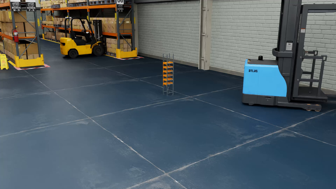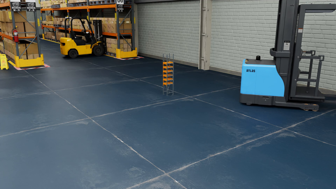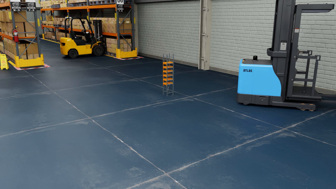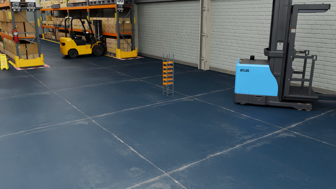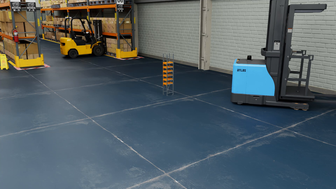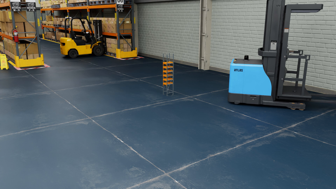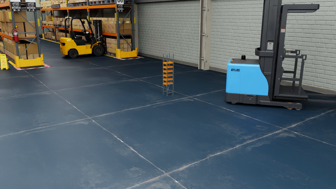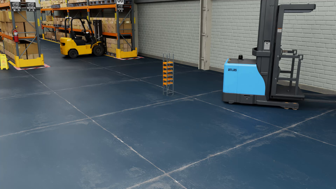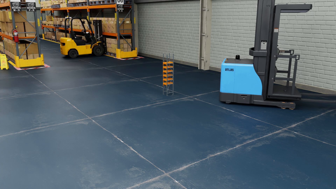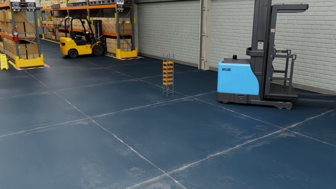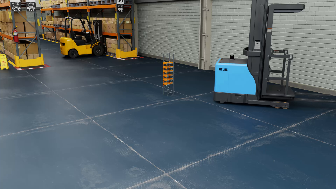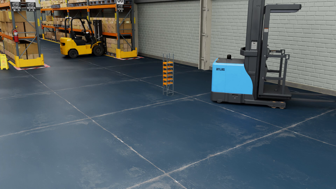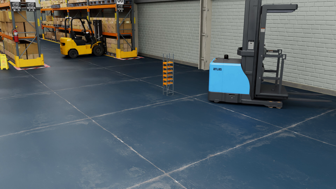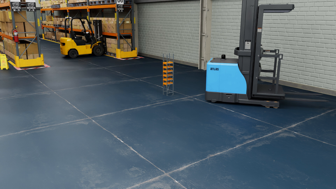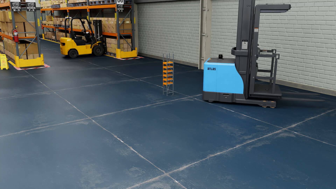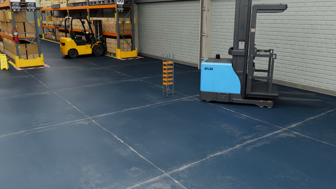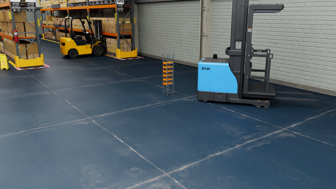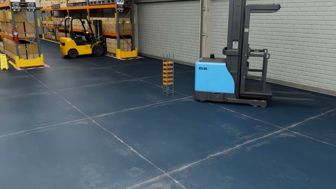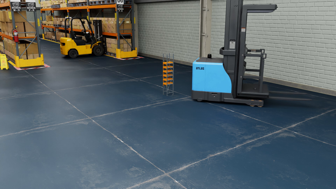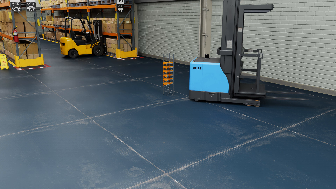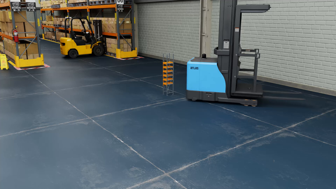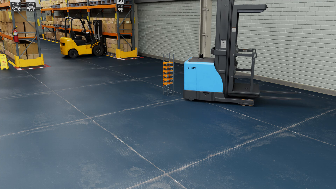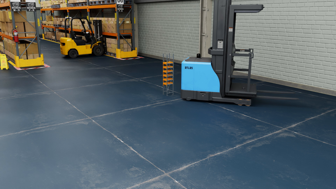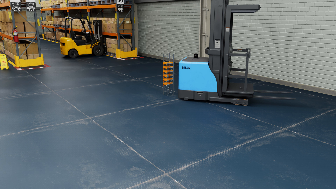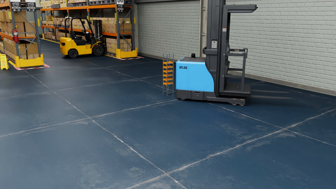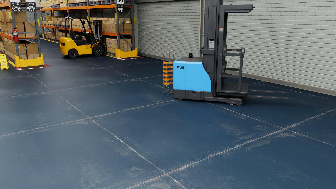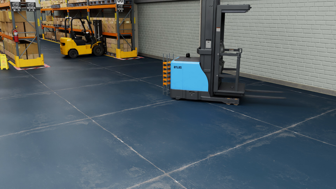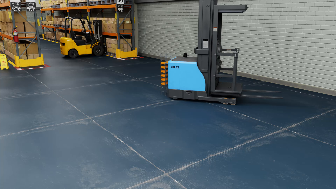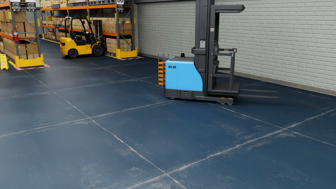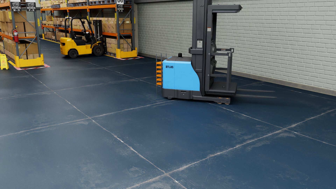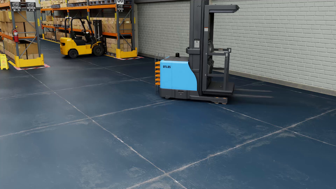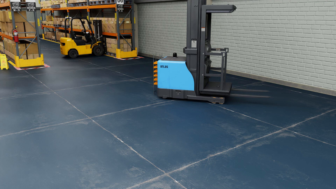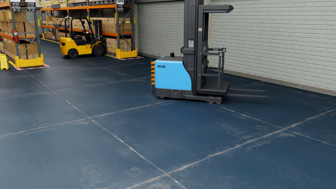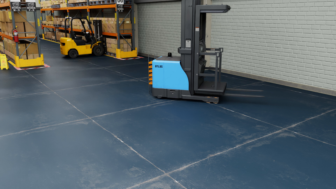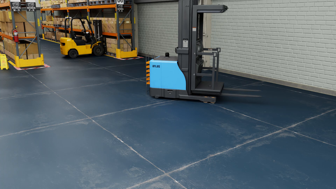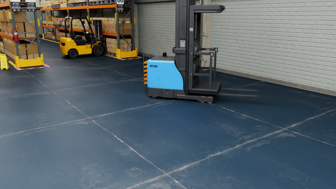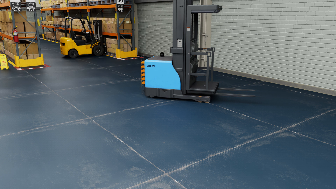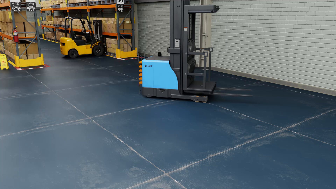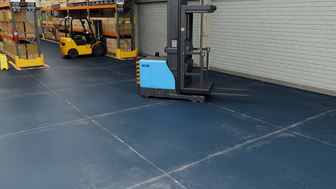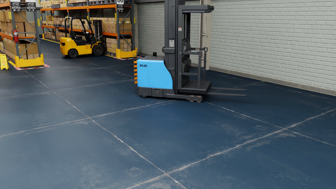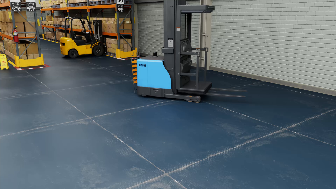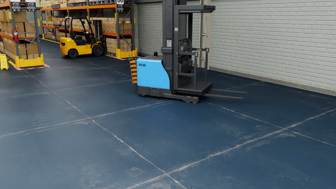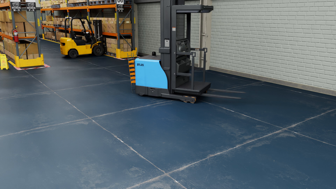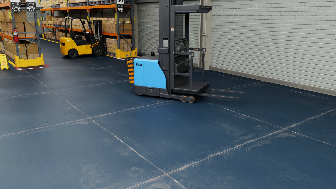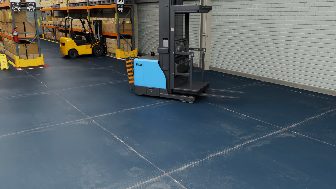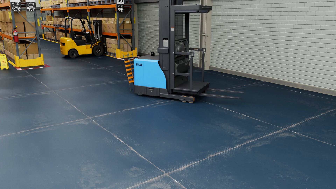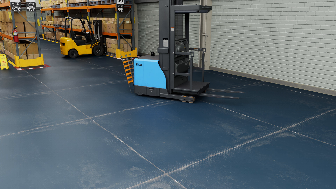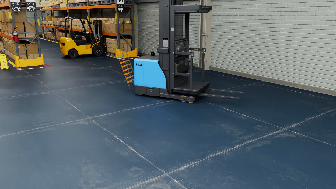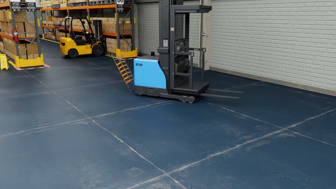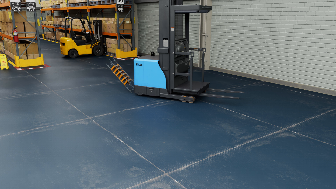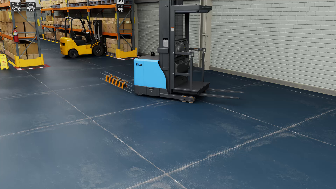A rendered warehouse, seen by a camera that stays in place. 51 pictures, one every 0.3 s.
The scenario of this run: A forklift runs into an object in its way.
